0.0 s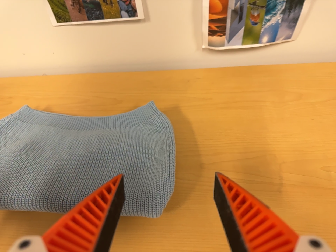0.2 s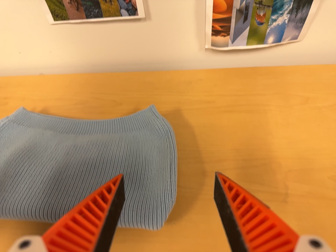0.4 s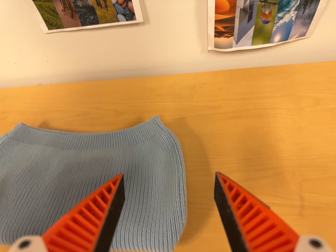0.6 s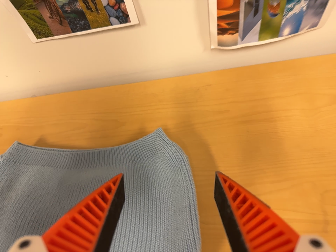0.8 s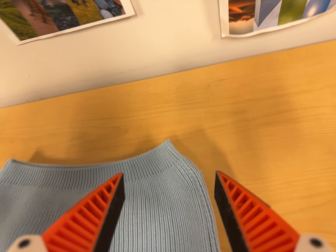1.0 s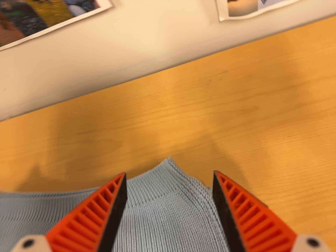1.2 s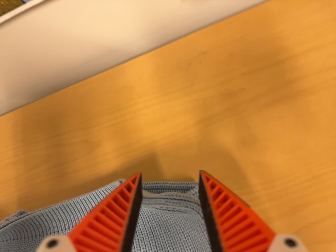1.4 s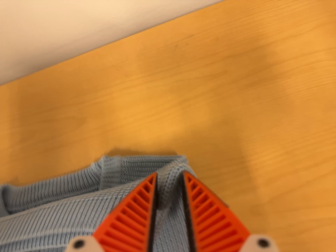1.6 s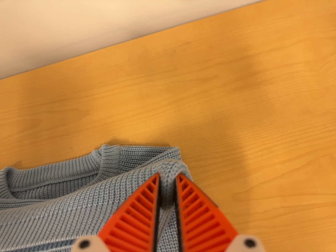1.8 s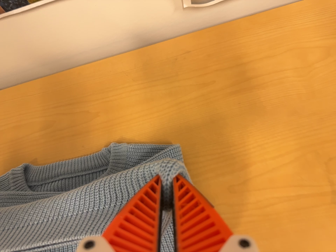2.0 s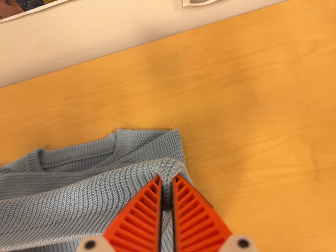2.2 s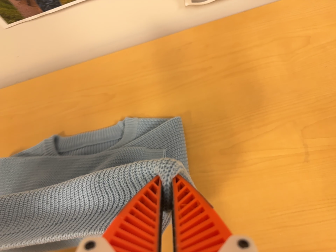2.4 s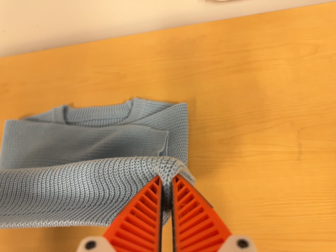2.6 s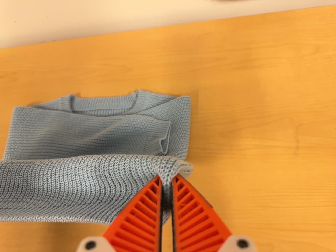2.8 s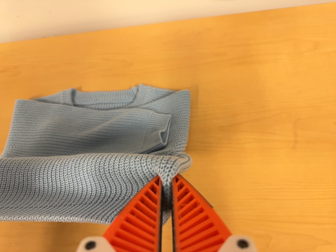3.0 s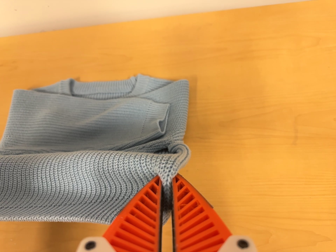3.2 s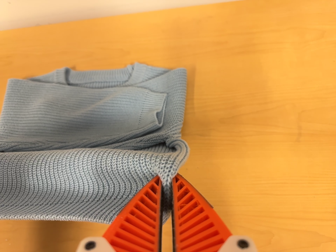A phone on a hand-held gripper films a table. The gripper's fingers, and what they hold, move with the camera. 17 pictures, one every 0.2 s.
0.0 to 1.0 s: The camera travels forward and toward the top of its view, about 24 cm, so what stands in front looms larger. Its aim tips toward the bottom of its view by about 15 degrees. It rolls about its line of sight by about 15 degrees, and the scene rotates counterclockwise.
1.0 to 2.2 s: The camera travels backward and toward the bottom of its view, about 14 cm, so what stands in front gets smaller.
2.2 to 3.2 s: The camera travels toward the bottom of its view, about 6 cm, so close, fixed things drift upward. It rolls about its line of sight by about 10 degrees, and the scene rotates clockwise.
The film runs backward here.
